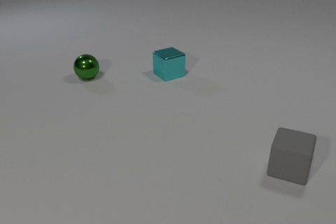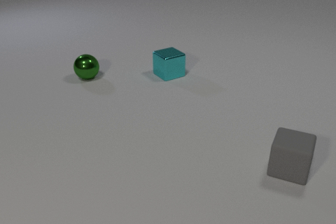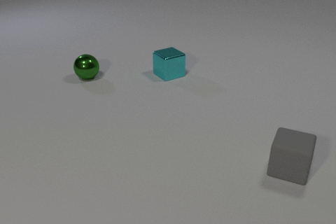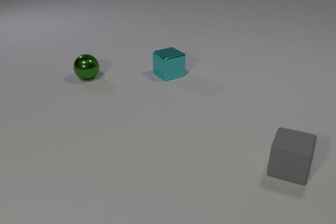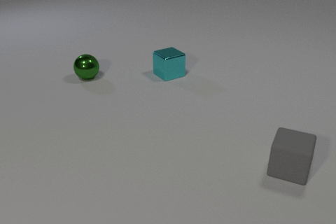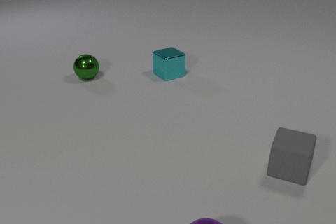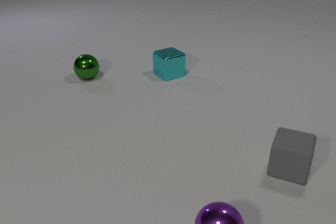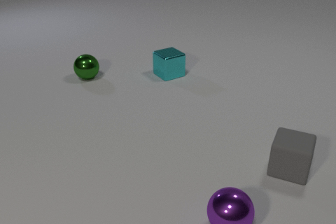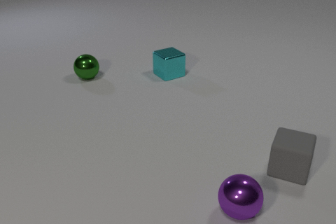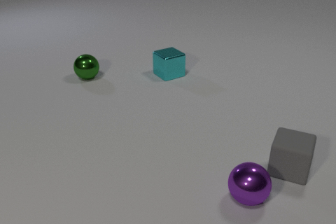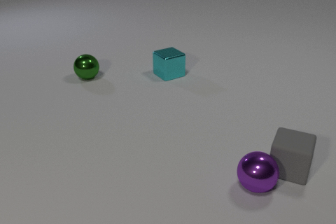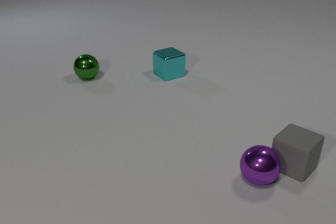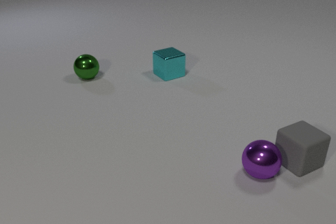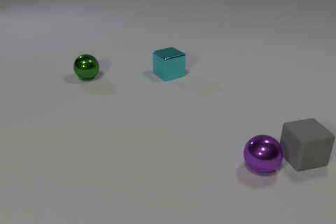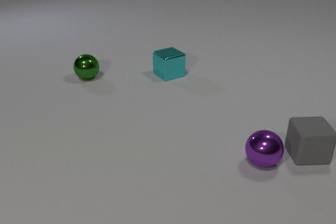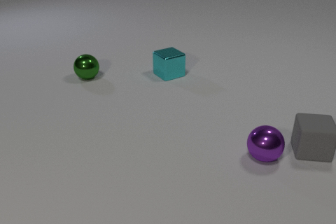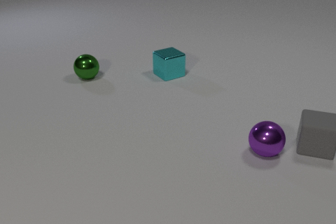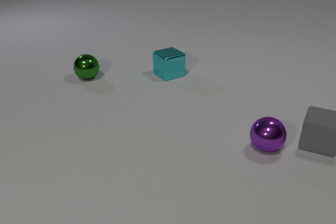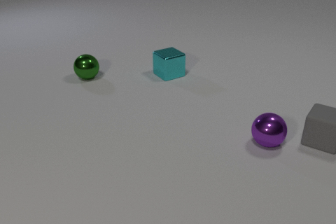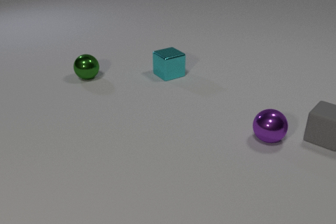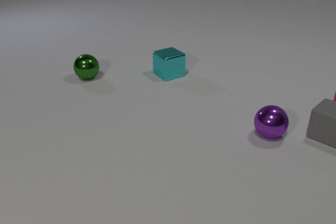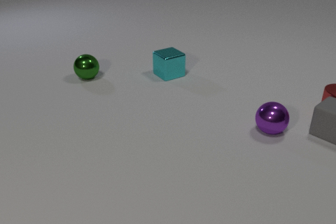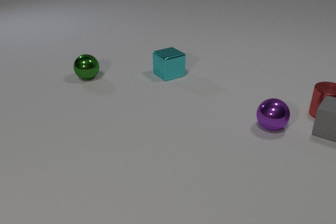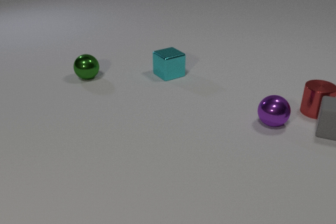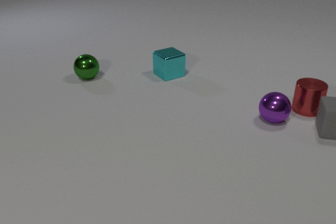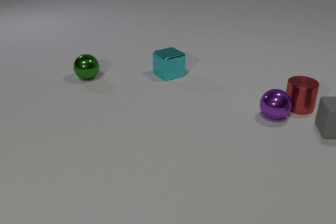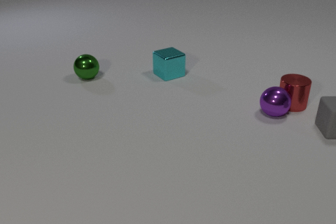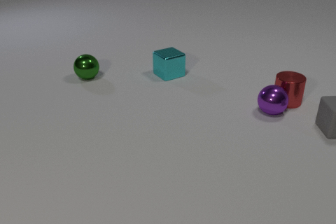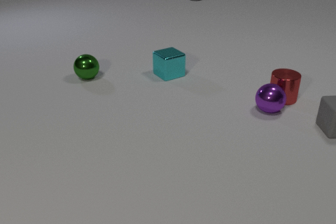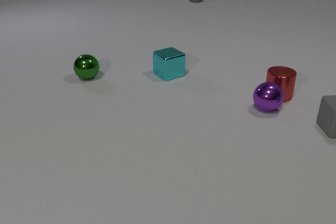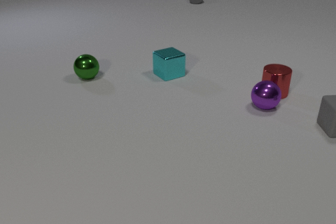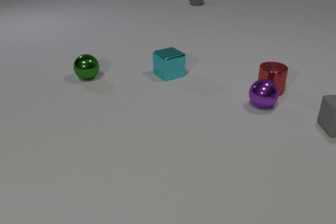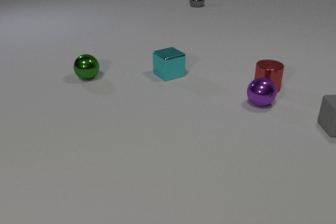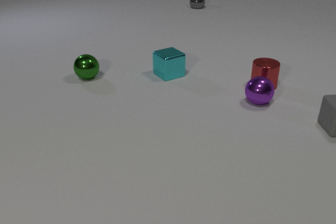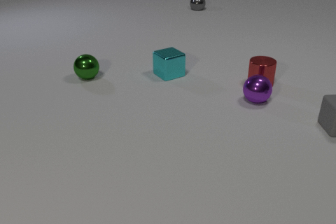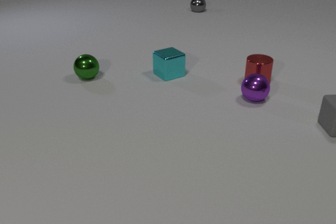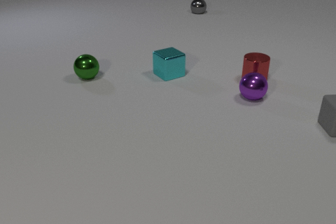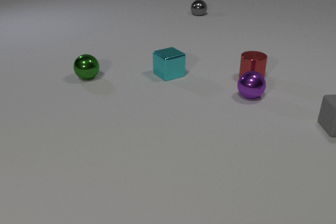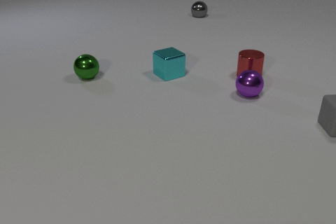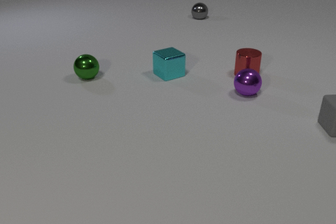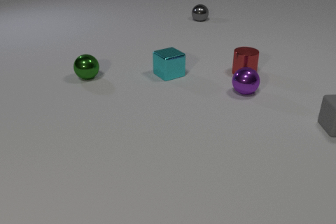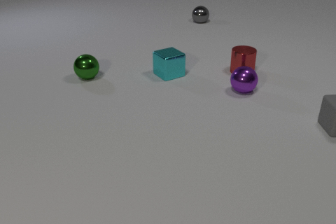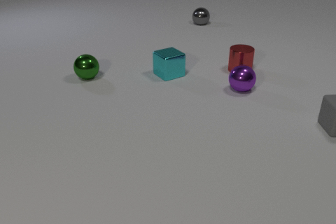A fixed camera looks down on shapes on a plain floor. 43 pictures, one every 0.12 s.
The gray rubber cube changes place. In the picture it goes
away from the camera.
The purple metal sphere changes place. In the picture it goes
away from the camera.
0.00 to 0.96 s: The purple metal sphere comes in at the bottom edge, rolls away from the camera and to the right.
0.96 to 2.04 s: The purple metal sphere rolls away from the camera. The gray rubber cube slides away from the camera and to the right, spins so that its near face slides to the left, clockwise seen from above. The purple metal sphere and the gray rubber cube collide.
2.04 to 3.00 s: The purple metal sphere rolls away from the camera. The gray rubber cube slides away from the camera and to the right, spins so that its near face slides to the right, counterclockwise seen from above. The red metal cylinder comes in at the right edge, slides to the left. The gray rubber cube and the red metal cylinder collide.
3.00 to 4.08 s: The purple metal sphere rolls away from the camera and to the left. The gray rubber cube slides away from the camera. The red metal cylinder slides away from the camera and to the left. The gray metal sphere comes in at the top edge, rolls toward the camera. The purple metal sphere and the red metal cylinder collide.
4.08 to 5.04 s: The purple metal sphere rolls away from the camera and to the left. The red metal cylinder slides away from the camera and to the left. The gray metal sphere rolls toward the camera.
How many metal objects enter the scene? 3.
Are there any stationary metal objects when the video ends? yes.
How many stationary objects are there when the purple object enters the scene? 3.
